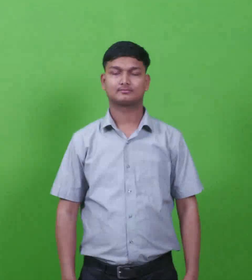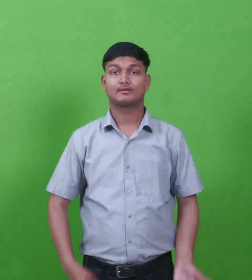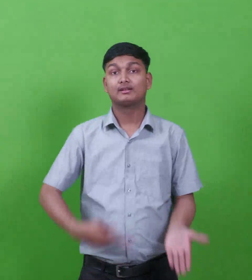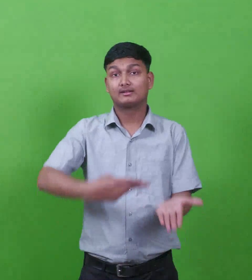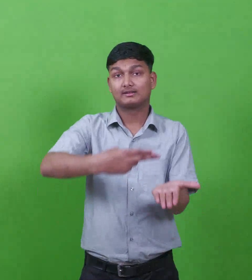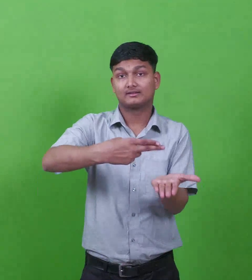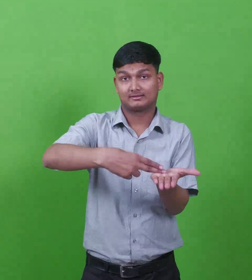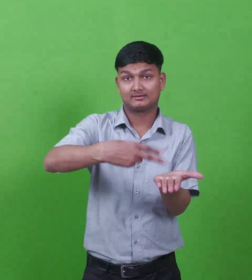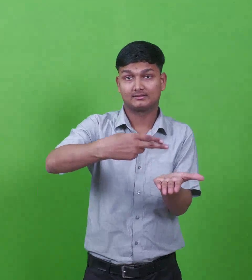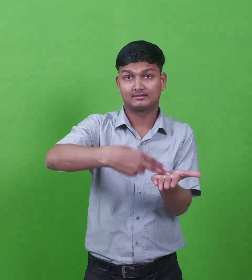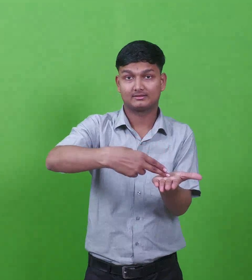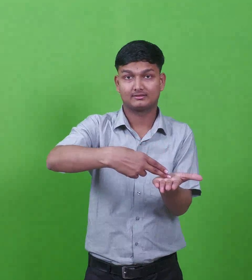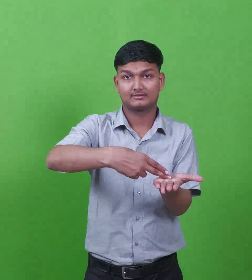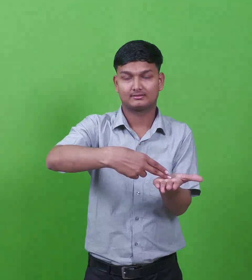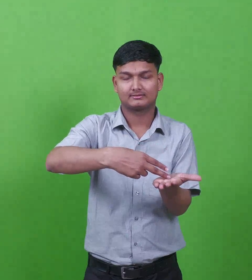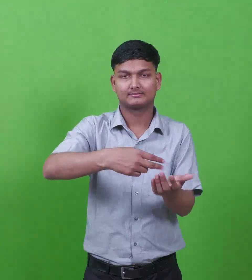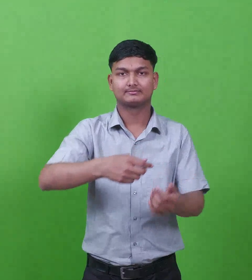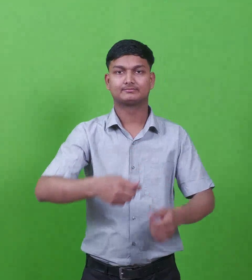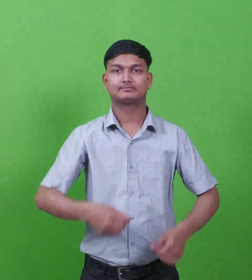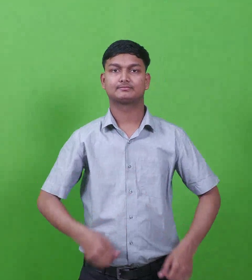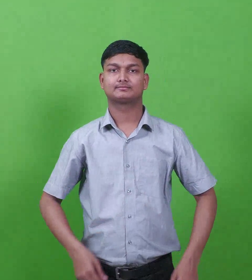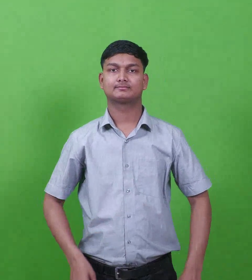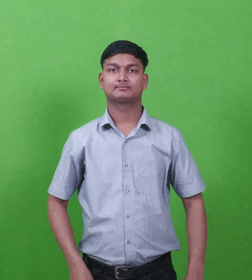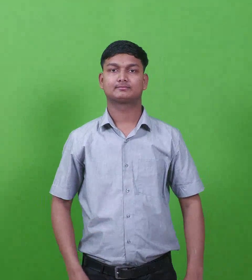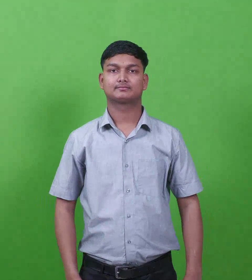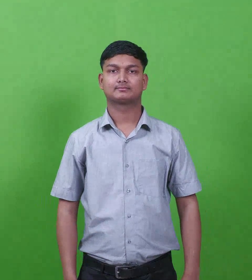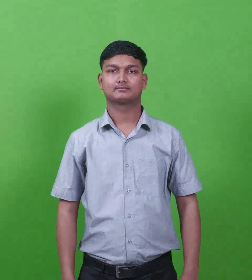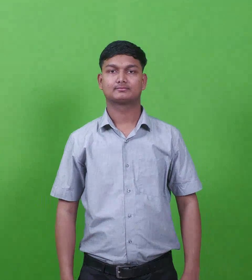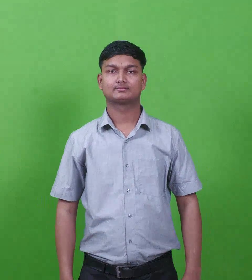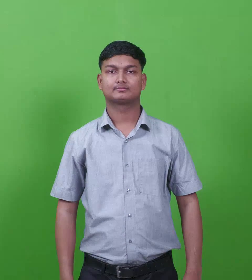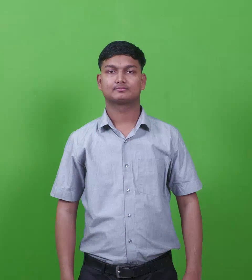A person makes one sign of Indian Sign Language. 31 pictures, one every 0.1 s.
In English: hobab
